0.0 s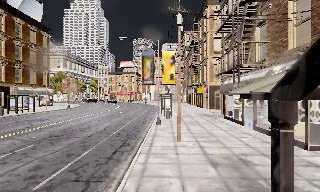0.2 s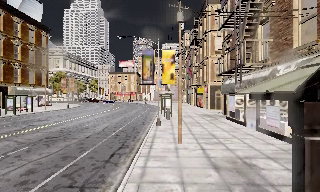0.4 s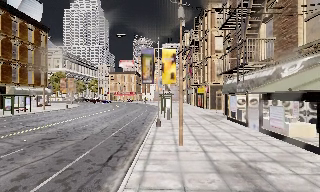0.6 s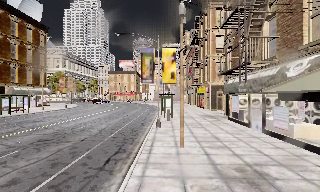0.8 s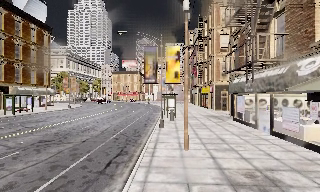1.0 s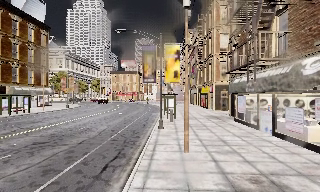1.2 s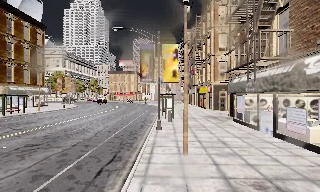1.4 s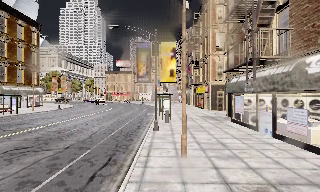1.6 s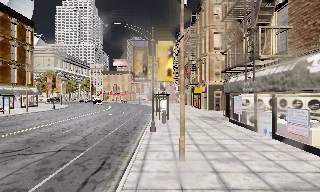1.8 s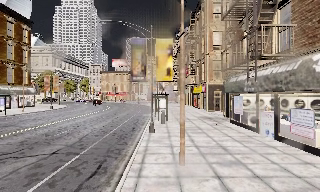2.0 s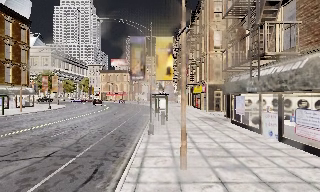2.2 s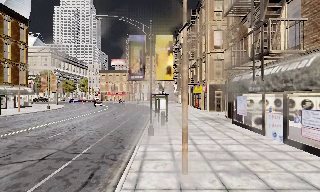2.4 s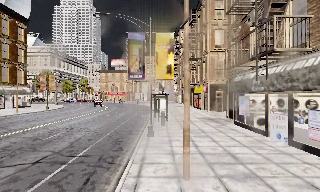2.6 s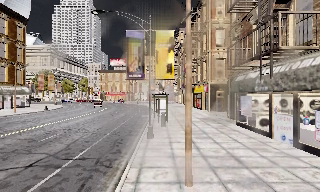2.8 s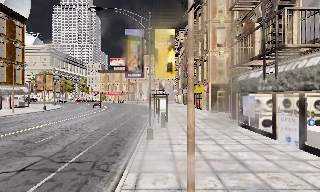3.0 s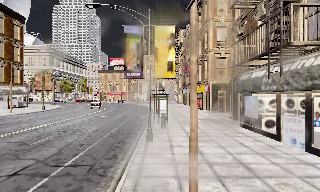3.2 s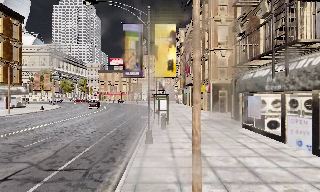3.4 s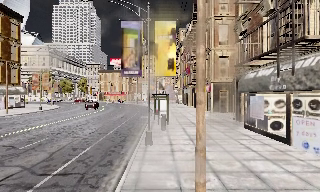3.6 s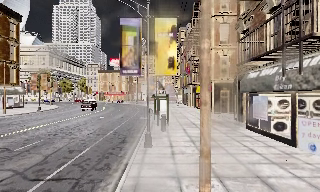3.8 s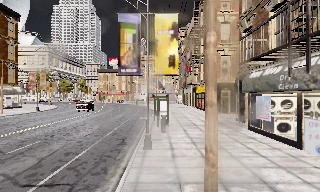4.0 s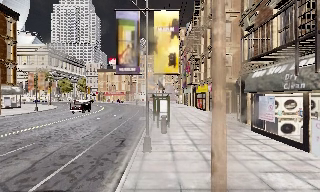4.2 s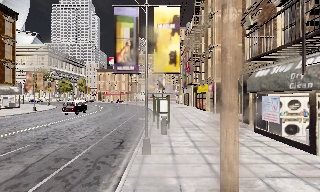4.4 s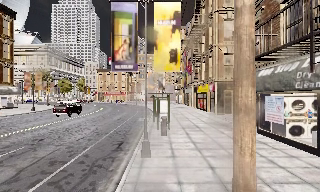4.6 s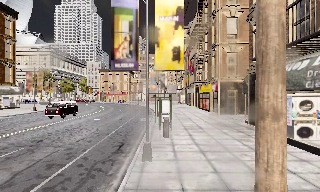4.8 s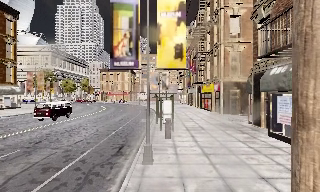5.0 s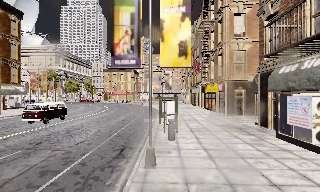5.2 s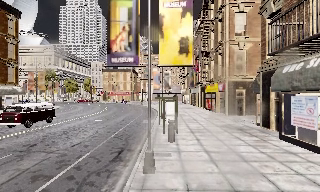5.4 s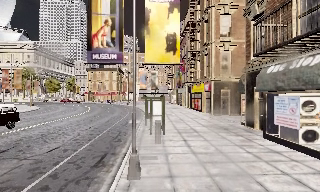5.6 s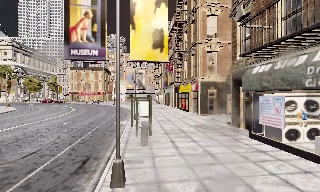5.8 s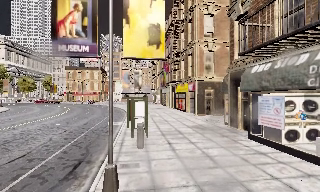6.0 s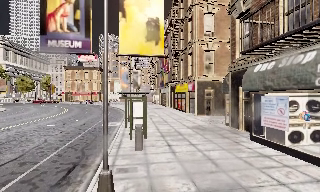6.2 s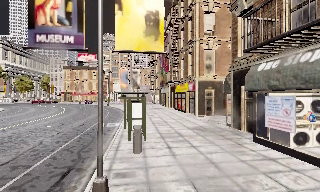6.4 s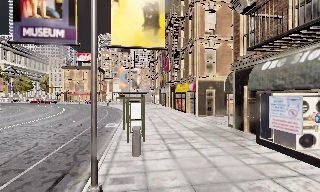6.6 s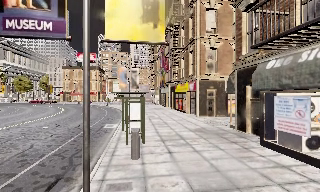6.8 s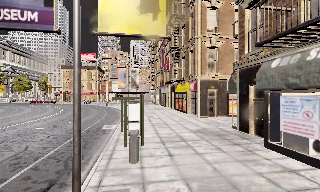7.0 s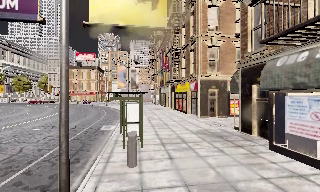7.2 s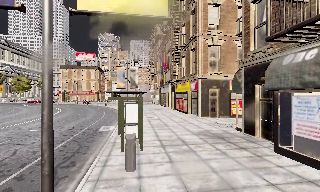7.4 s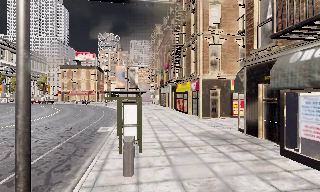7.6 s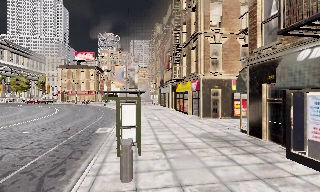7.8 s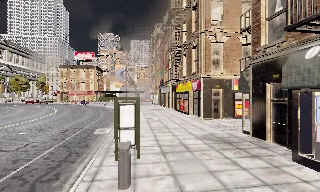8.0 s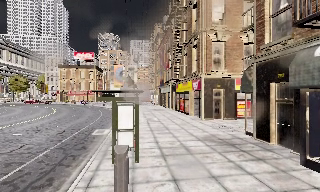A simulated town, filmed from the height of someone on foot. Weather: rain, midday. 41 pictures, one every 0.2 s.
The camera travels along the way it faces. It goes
forward.
0.0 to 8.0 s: The scene slides to the left, as the camera pans about 10 degrees to its right. It travels forward, about 13 m, so what stands in front looms larger.
The film runs forward here.
